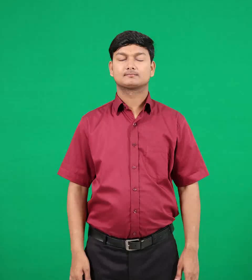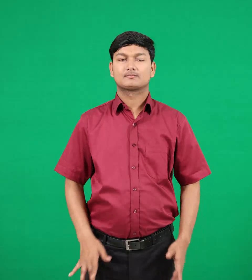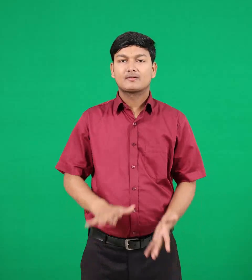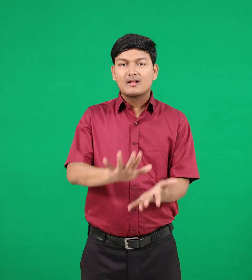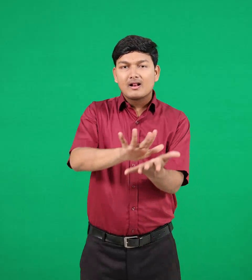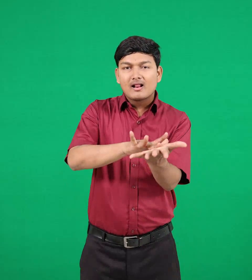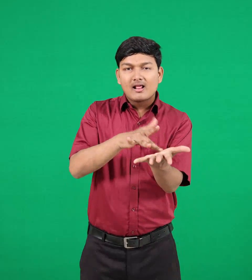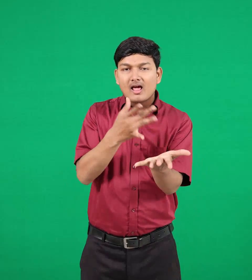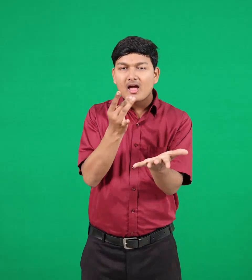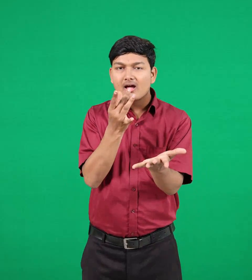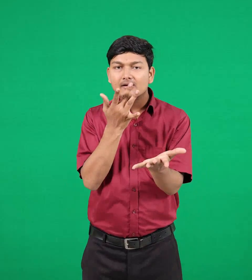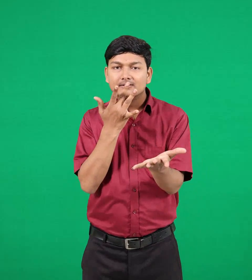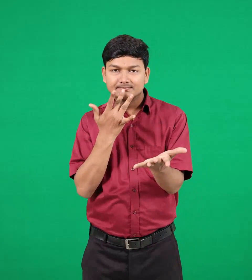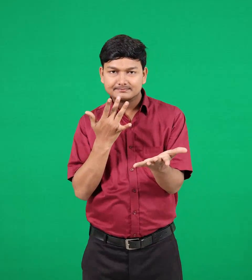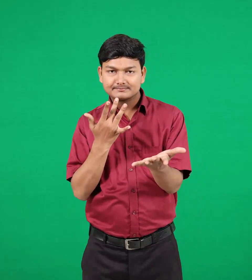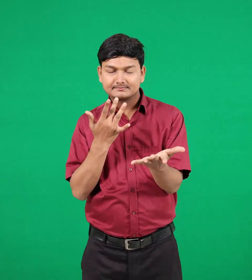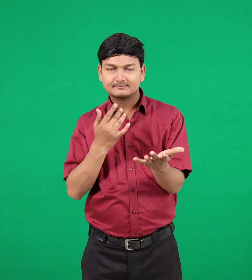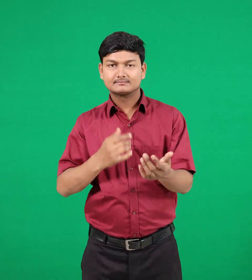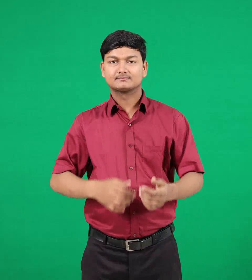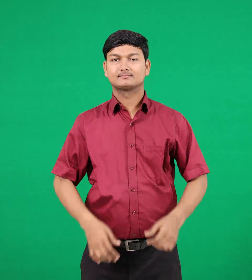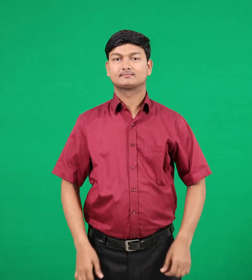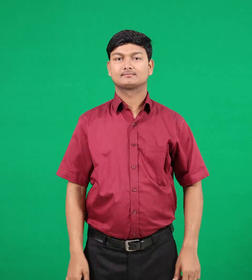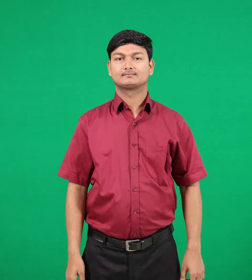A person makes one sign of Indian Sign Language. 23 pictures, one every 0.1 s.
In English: honey
